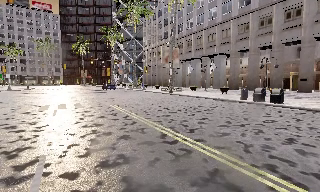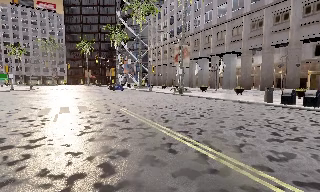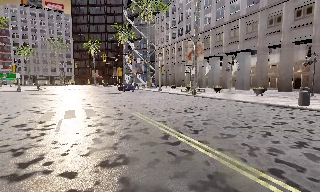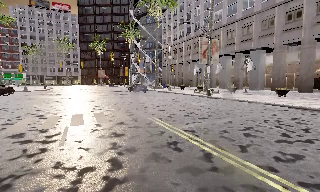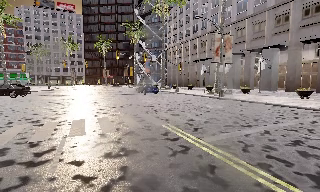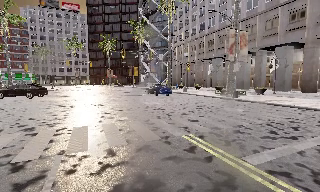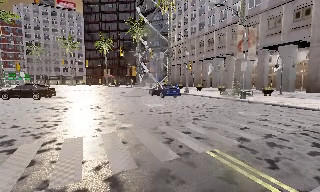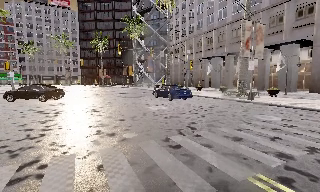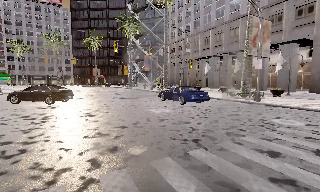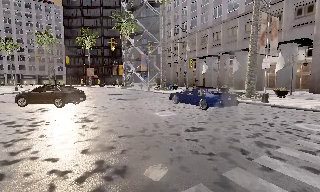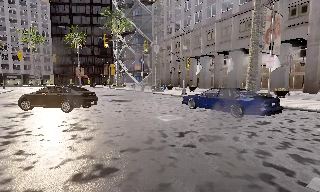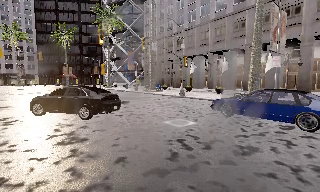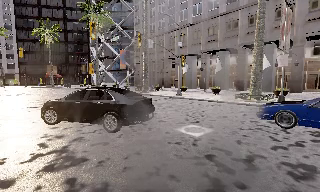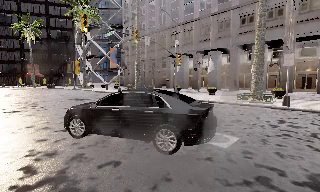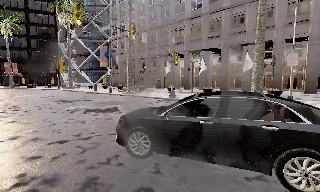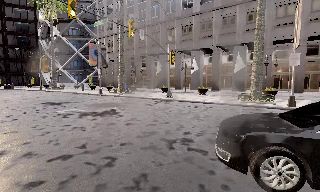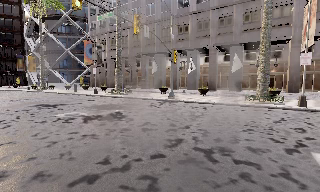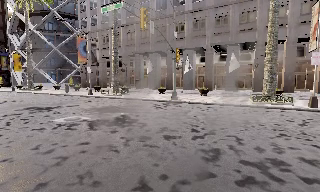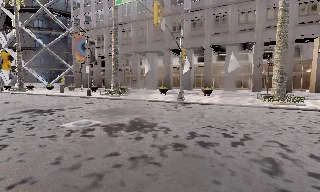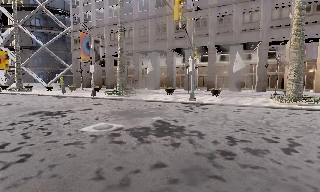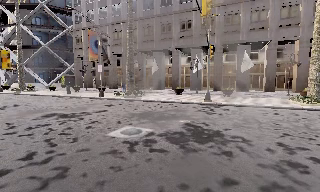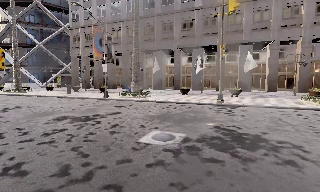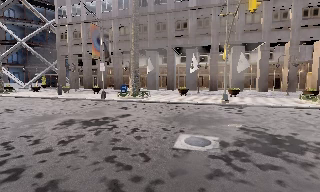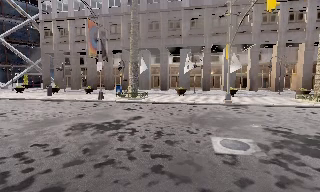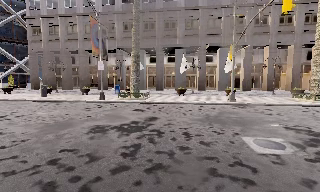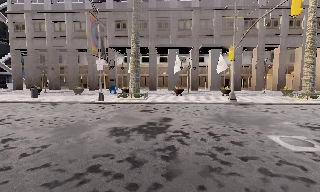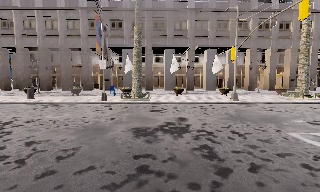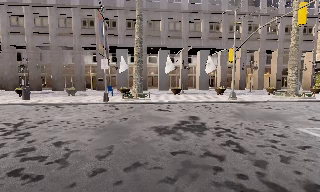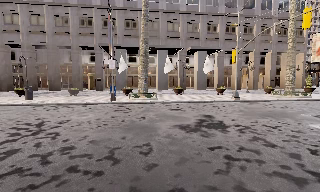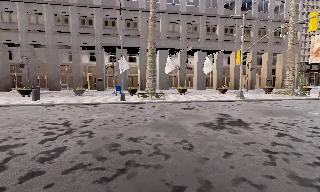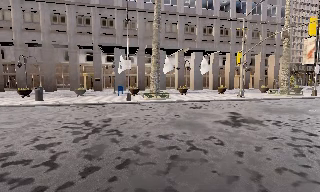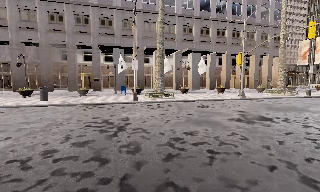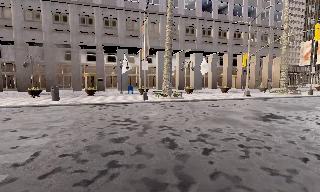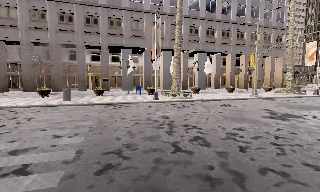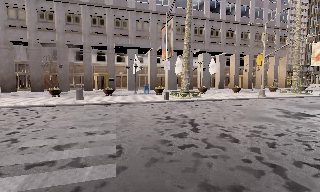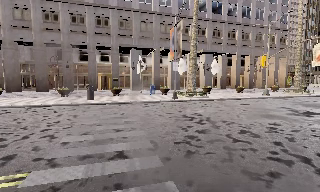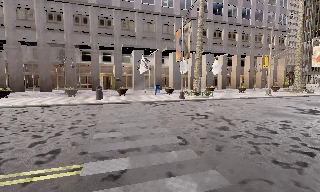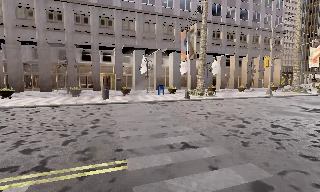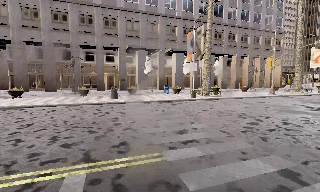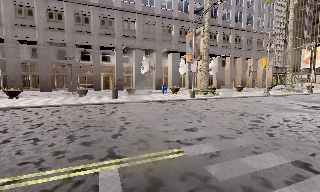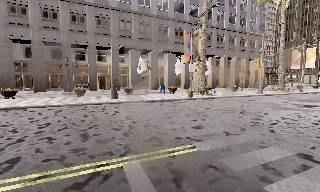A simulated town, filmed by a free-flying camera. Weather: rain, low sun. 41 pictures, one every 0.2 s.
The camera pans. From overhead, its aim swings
clockwise.
0.0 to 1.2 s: The camera travels forward and to its left, about 9 m, so what stands in front looms larger.
1.2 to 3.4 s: The camera pans to its right, which is clockwise from overhead, by about 40 degrees. It travels forward and to its left, about 14 m.
3.4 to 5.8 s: The camera pans to its right, which is clockwise from overhead, by about 35 degrees. It travels to its left, about 15 m.
5.8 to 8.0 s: The camera pans to its right, which is clockwise from overhead, by about 15 degrees. It travels to its left, about 10 m, so close, fixed things drift to the right.
The film runs backward here.
